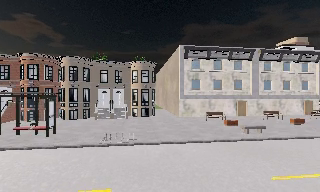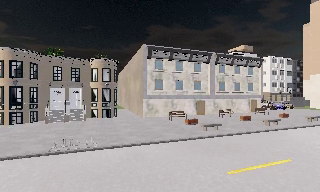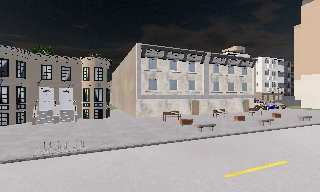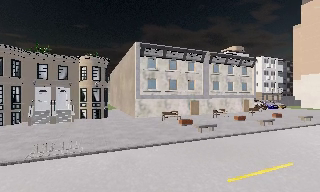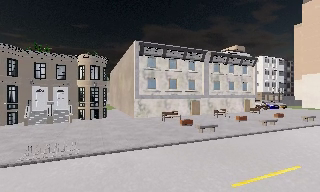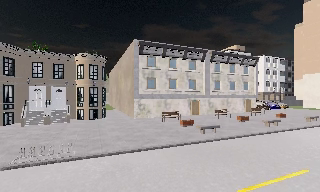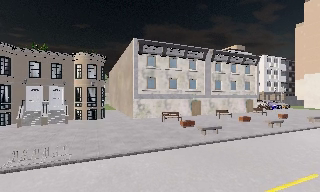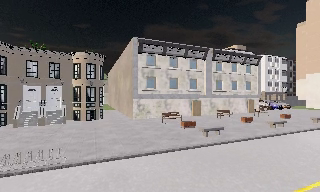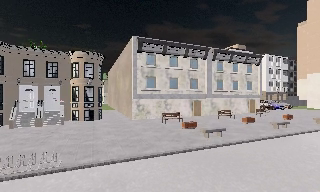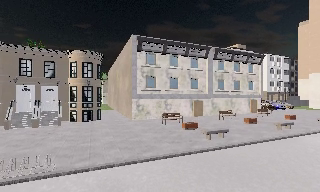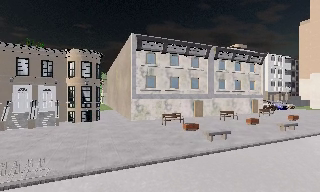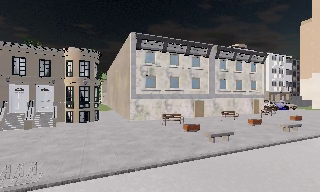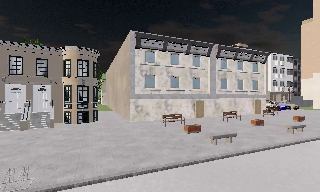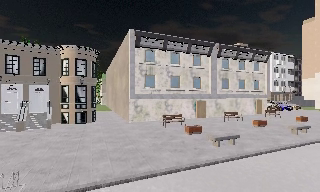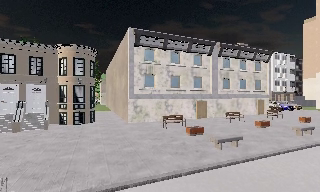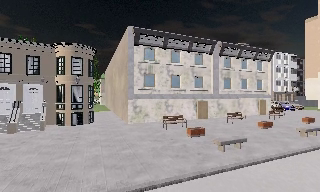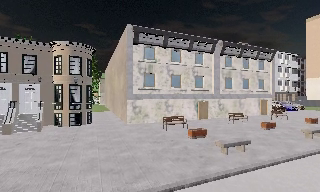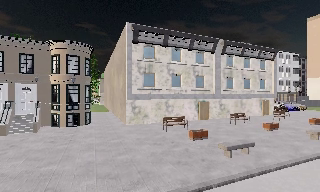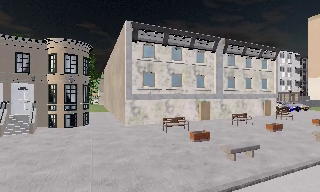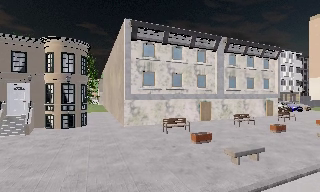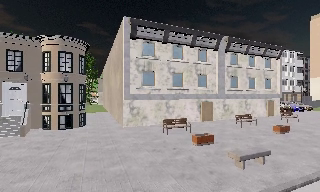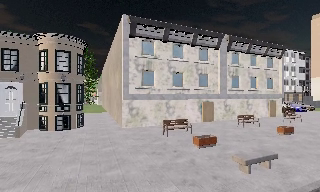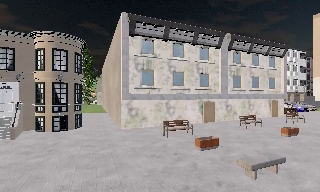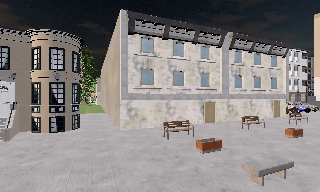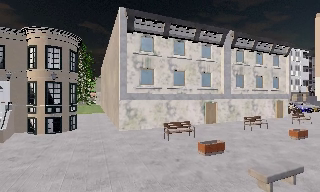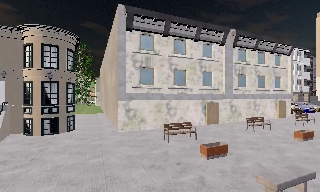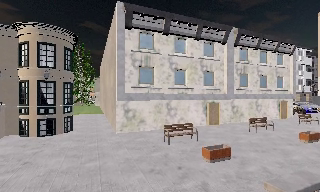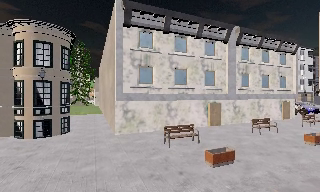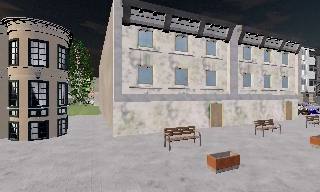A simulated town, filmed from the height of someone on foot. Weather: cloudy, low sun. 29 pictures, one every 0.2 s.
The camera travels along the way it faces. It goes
forward.
0.0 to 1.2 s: The camera swings to its right by about 15 degrees, and the scene slides to the left. It travels forward, about 2 m, so what stands in front looms larger.
1.2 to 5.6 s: The camera travels forward, about 7 m, so what stands in front looms larger.
The film runs forward here.
